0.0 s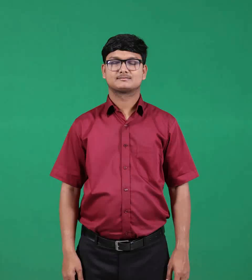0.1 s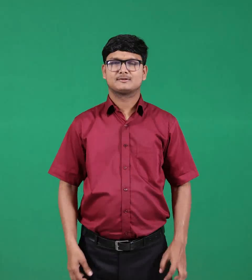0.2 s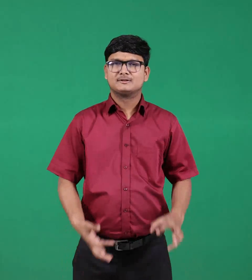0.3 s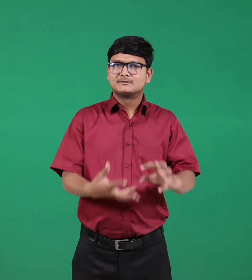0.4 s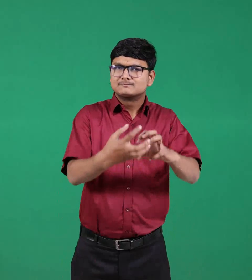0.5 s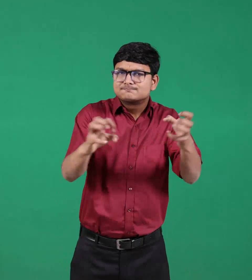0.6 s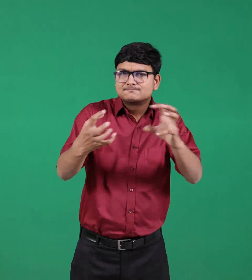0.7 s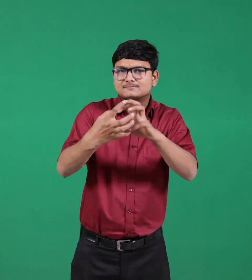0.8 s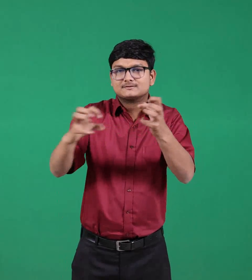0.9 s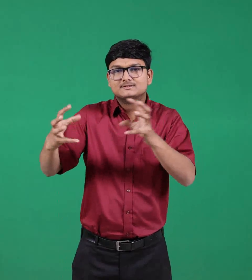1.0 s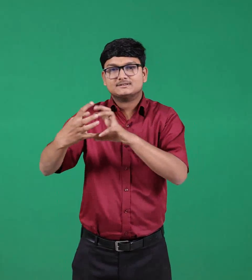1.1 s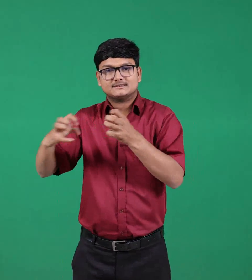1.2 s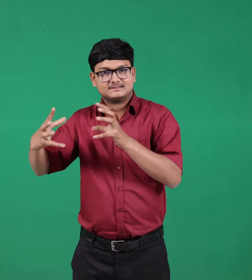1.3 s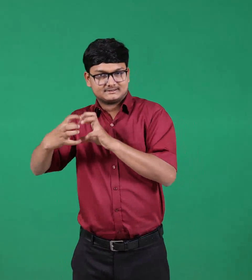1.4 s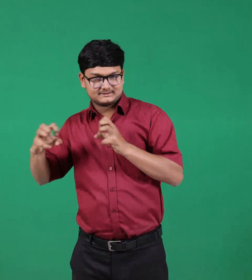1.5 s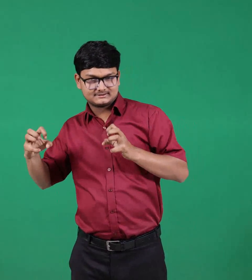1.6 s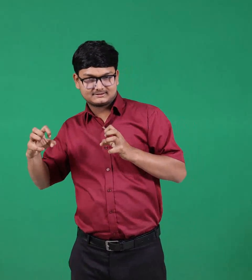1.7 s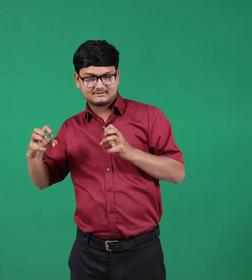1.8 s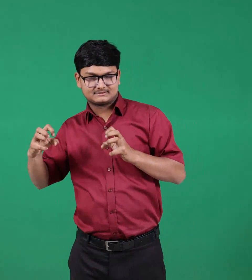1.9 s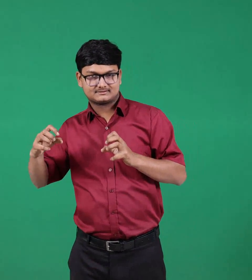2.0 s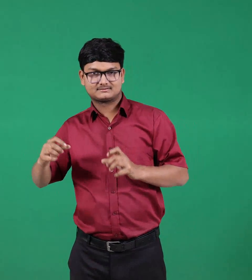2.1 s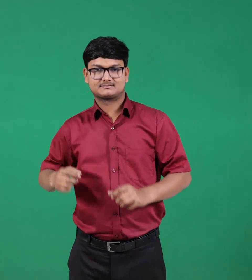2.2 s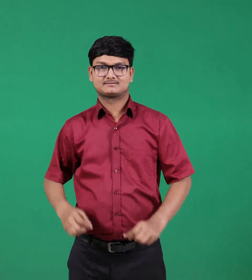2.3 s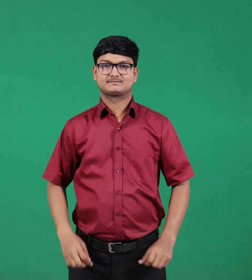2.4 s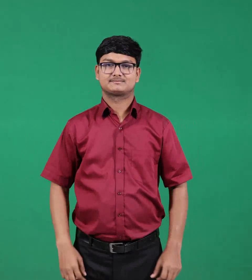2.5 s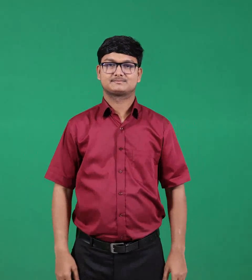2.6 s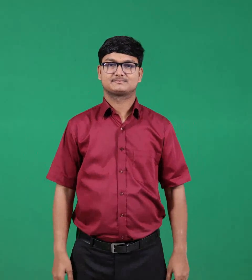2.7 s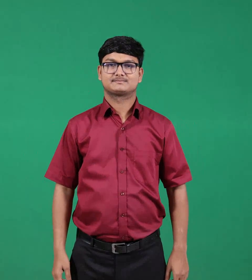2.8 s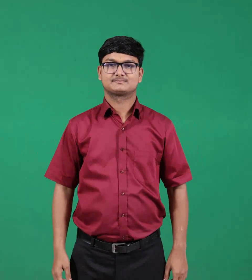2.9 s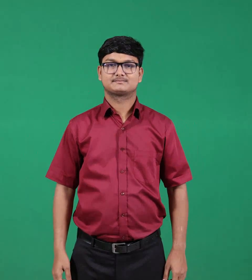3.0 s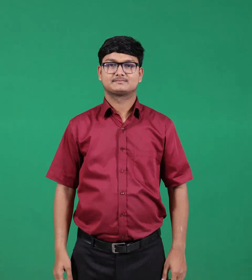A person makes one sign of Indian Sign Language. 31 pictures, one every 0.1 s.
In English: enemies
